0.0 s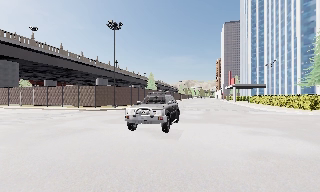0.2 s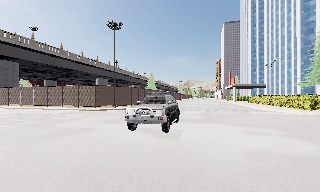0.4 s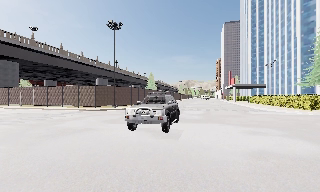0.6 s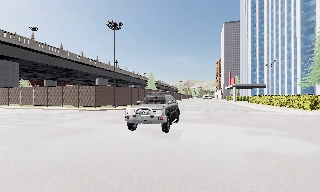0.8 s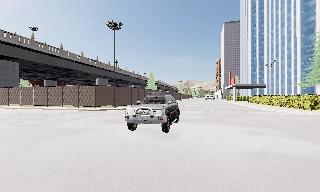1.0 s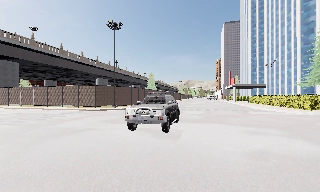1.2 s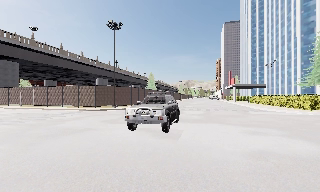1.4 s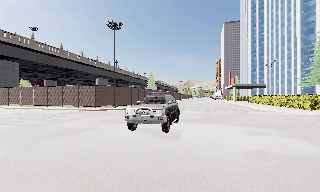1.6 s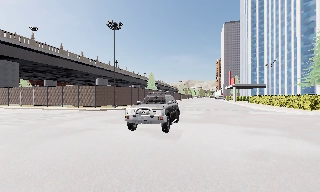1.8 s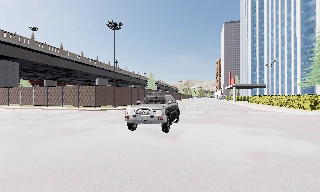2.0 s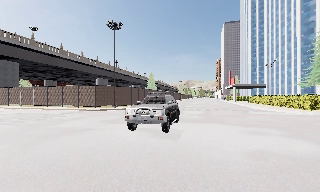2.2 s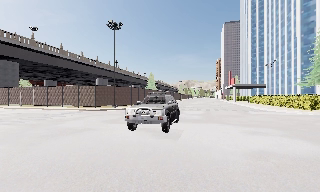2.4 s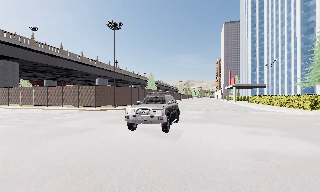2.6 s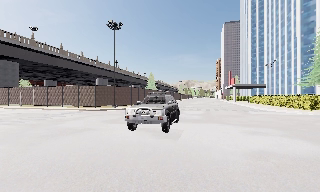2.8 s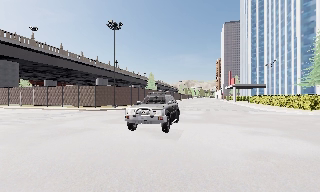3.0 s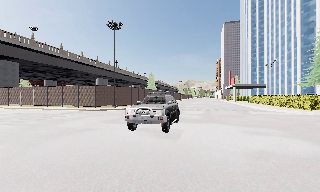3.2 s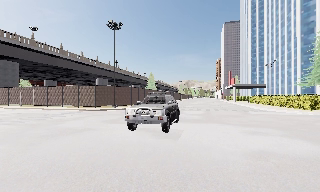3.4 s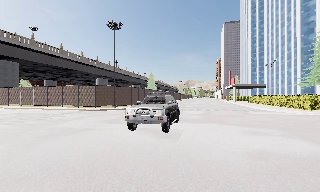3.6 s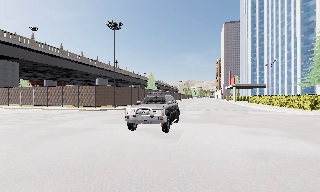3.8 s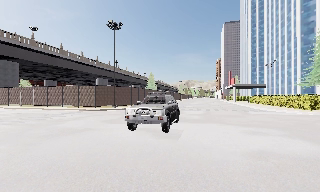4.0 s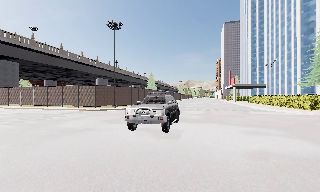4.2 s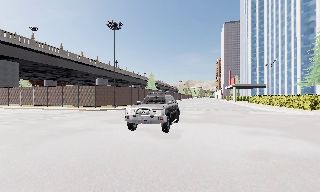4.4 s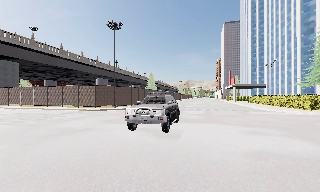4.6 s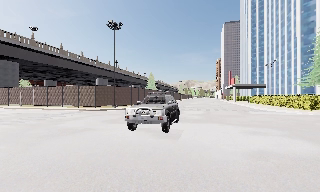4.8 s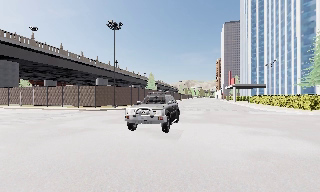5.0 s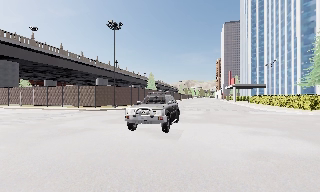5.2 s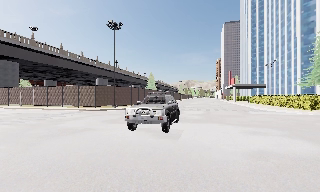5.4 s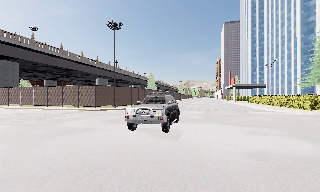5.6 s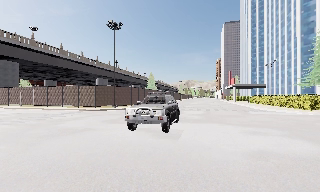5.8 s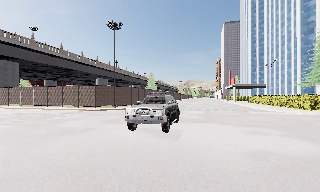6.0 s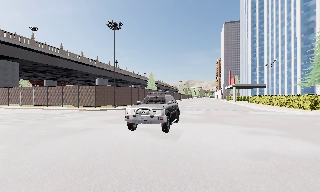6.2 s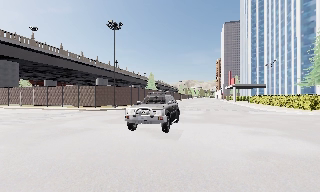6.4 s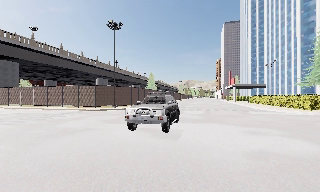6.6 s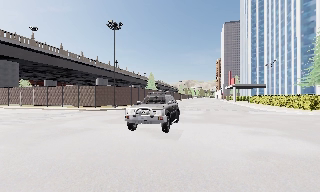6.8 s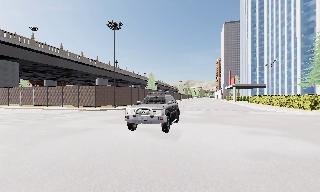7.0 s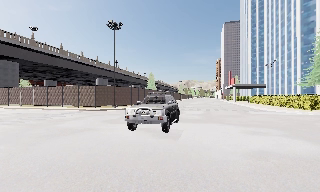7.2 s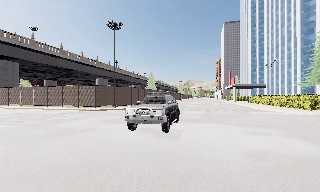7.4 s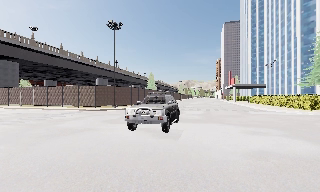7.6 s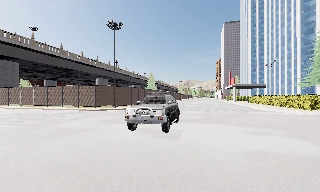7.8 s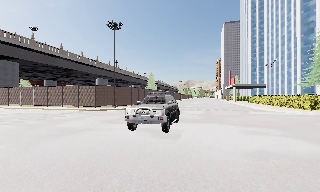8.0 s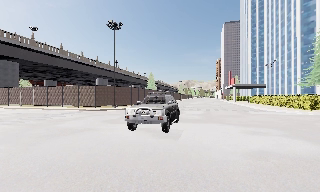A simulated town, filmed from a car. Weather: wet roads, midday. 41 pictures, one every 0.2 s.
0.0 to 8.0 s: The camera keeps its place and its aim.
The film runs forward here.
